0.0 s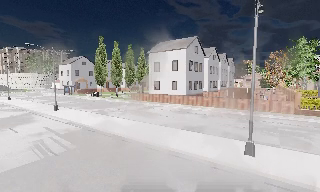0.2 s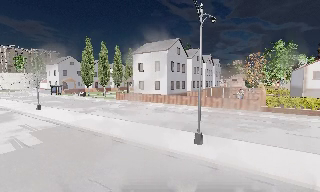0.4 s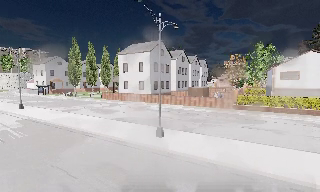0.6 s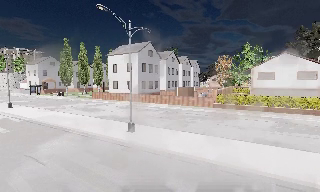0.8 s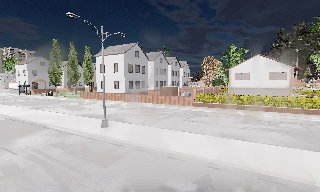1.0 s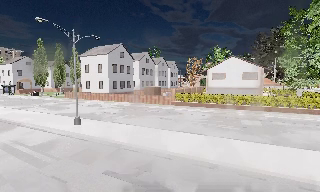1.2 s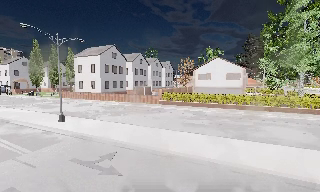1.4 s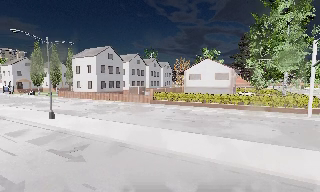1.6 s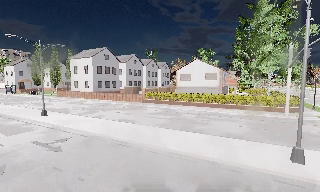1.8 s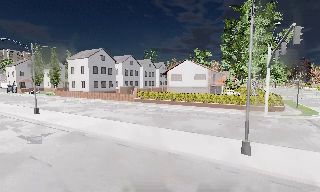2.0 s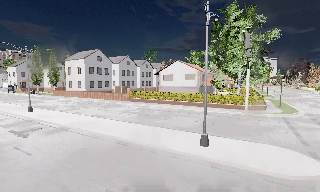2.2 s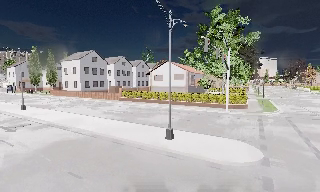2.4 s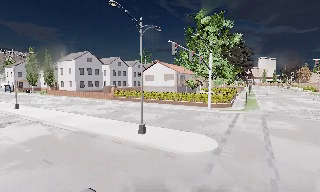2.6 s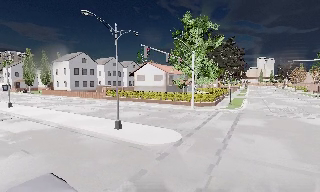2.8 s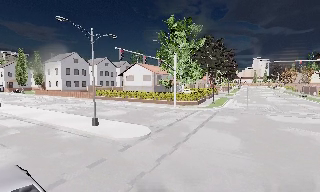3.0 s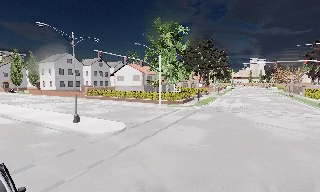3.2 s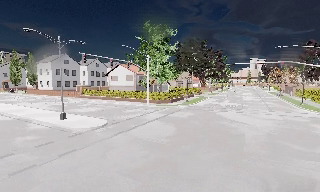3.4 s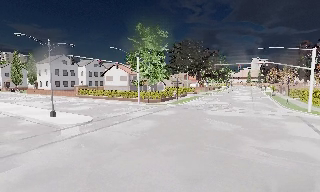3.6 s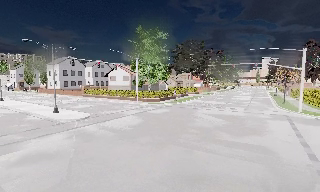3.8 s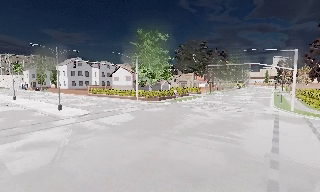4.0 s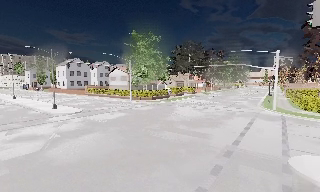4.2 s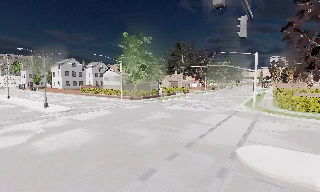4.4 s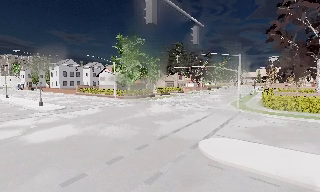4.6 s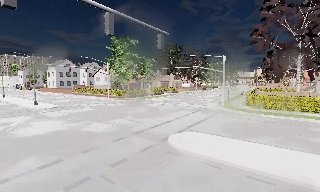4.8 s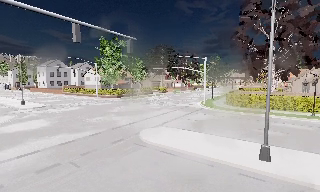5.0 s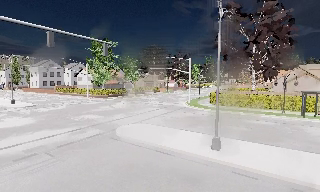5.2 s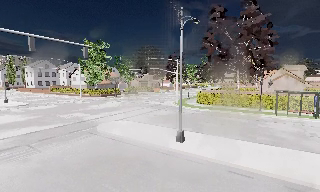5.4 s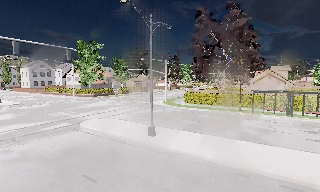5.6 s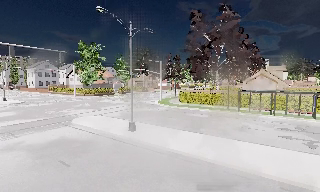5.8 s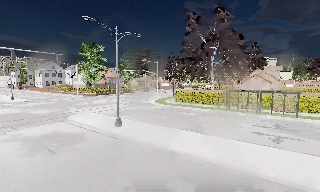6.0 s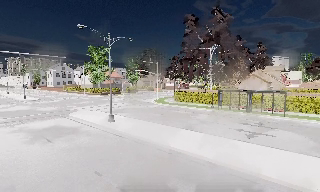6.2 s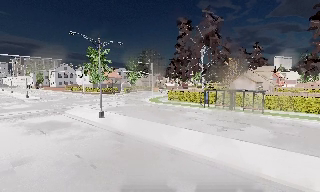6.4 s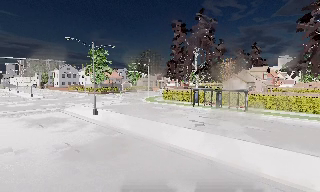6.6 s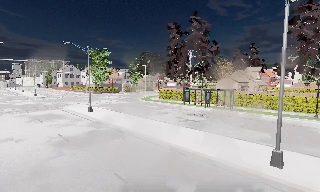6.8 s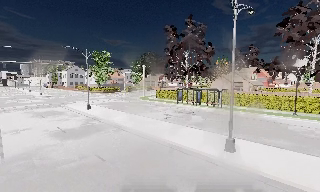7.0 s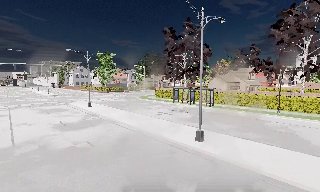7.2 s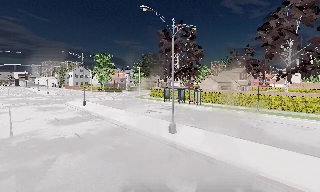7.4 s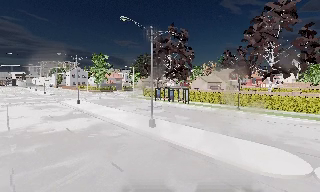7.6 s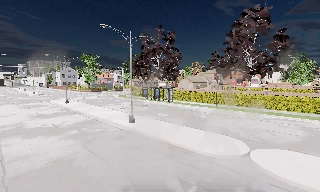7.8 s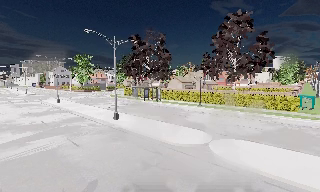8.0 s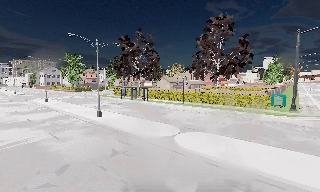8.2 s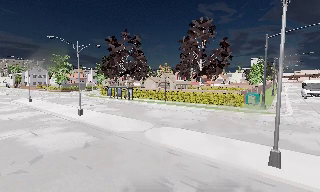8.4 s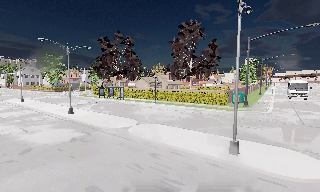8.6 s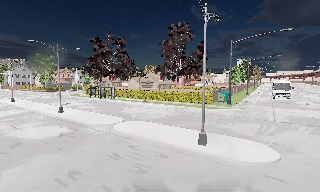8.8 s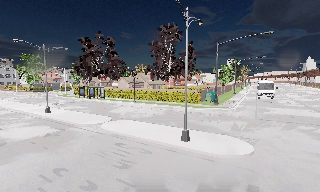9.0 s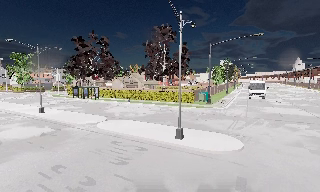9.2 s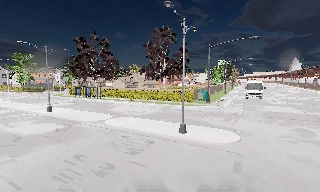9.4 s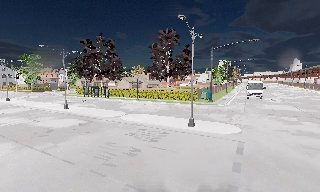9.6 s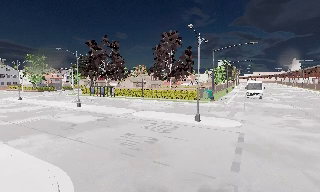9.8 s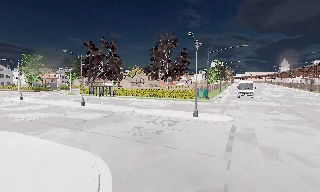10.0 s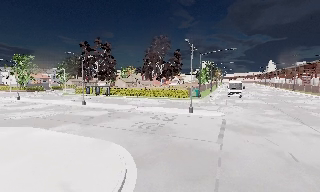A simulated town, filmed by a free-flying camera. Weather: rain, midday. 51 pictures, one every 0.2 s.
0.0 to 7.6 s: The camera travels to its right and backward, about 85 m, so close, fixed things drift to the left.
7.6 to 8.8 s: The scene slides to the left, as the camera pans about 15 degrees to its right. It travels to its right and backward, about 10 m, so close, fixed things drift to the left. It loses speed.
8.8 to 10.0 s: The camera travels backward and to its left, about 10 m, so what stands in front gets smaller. It gains speed.
The film runs forward here.
